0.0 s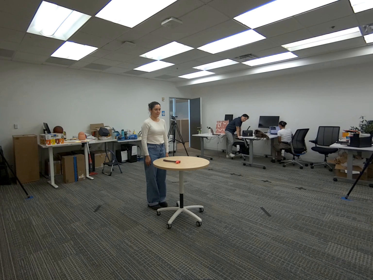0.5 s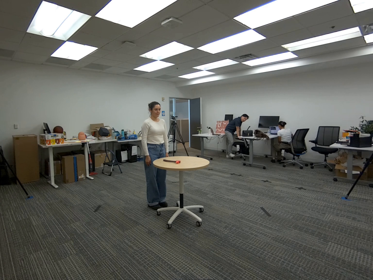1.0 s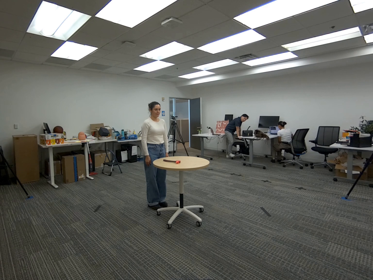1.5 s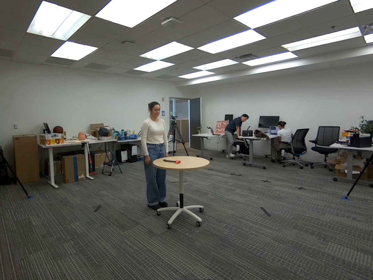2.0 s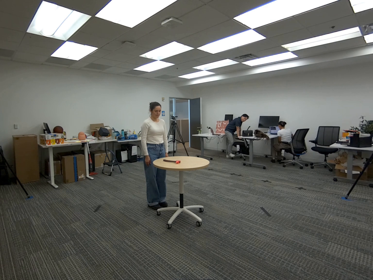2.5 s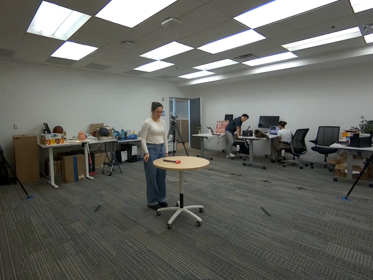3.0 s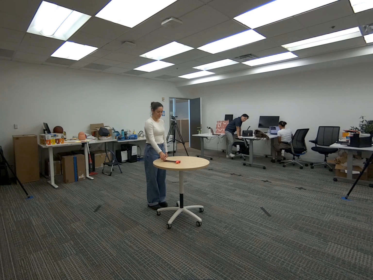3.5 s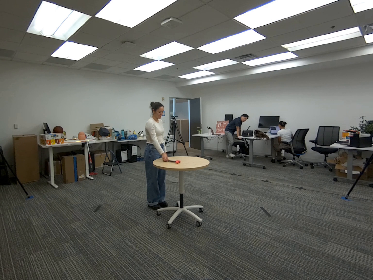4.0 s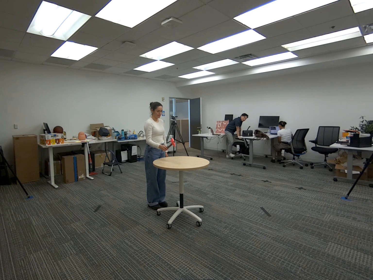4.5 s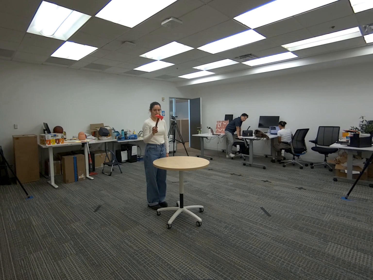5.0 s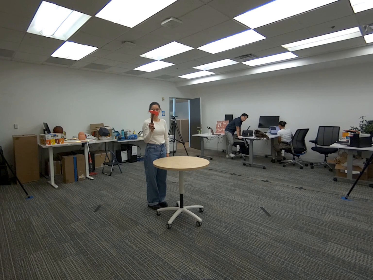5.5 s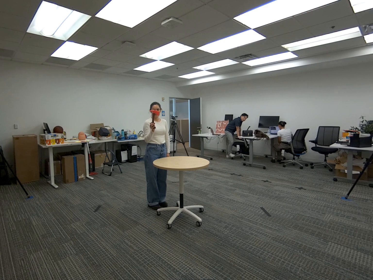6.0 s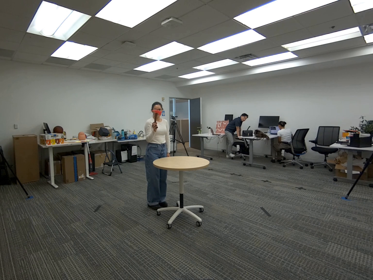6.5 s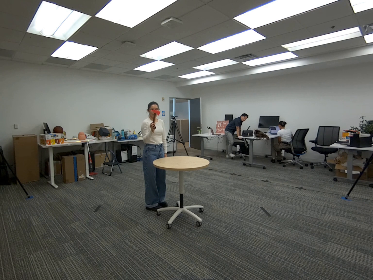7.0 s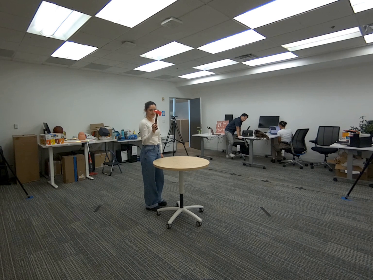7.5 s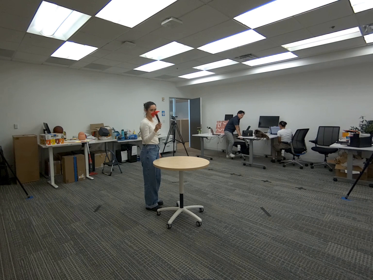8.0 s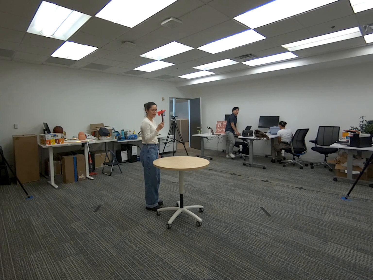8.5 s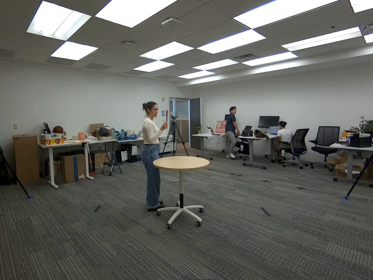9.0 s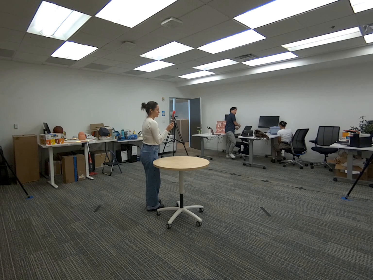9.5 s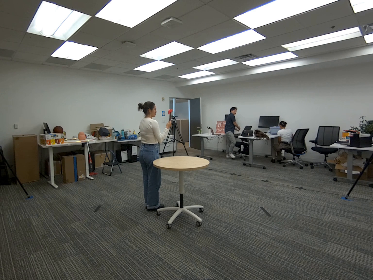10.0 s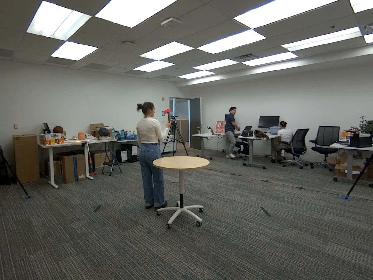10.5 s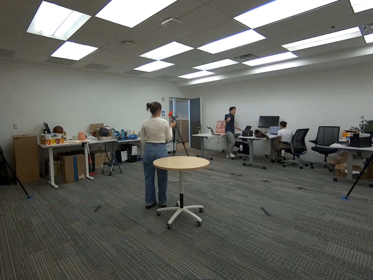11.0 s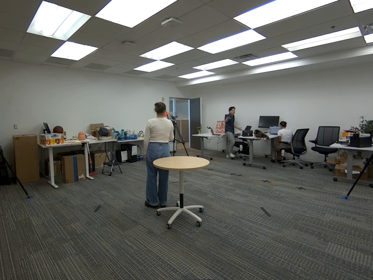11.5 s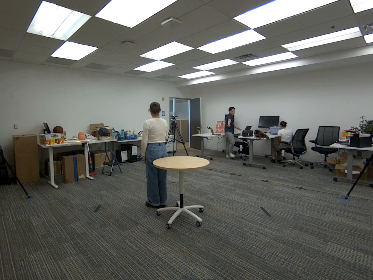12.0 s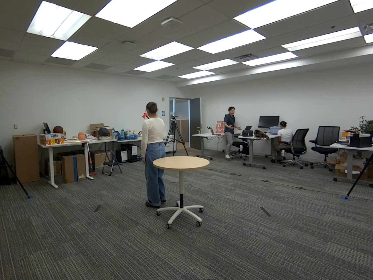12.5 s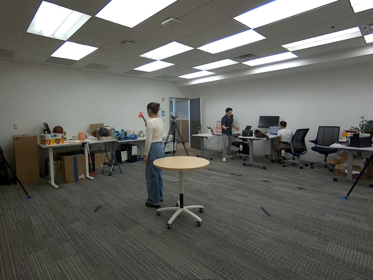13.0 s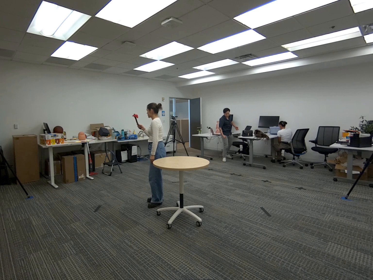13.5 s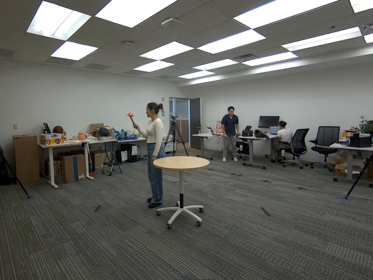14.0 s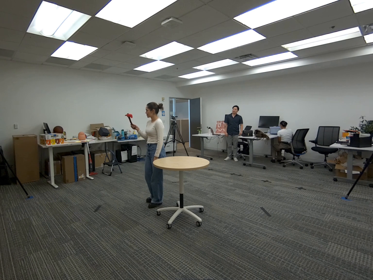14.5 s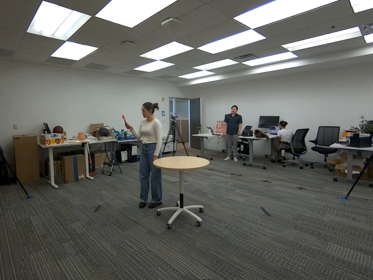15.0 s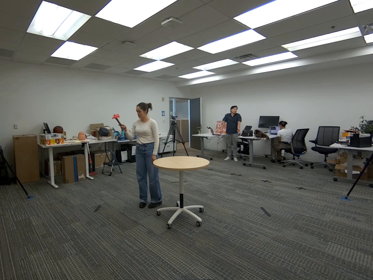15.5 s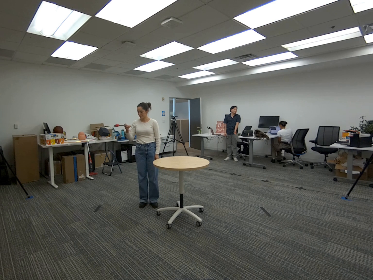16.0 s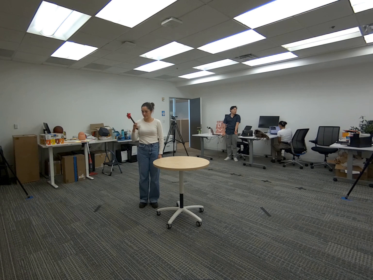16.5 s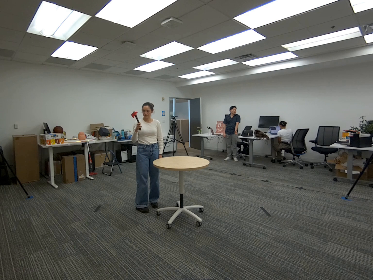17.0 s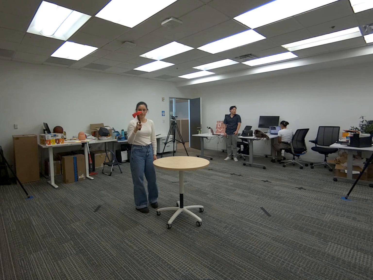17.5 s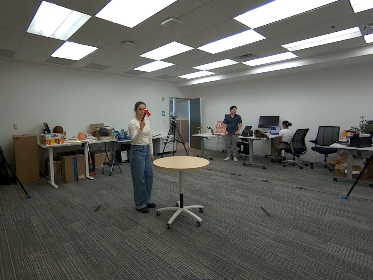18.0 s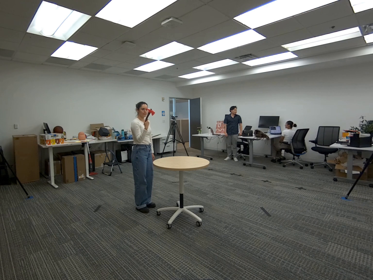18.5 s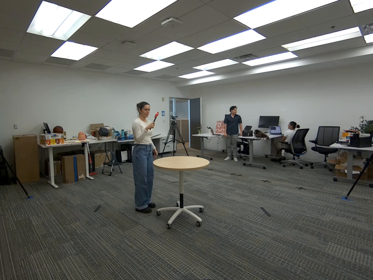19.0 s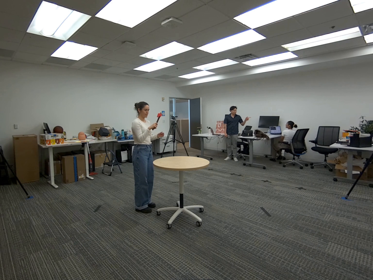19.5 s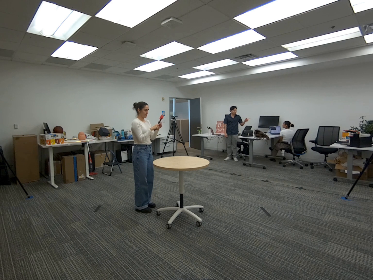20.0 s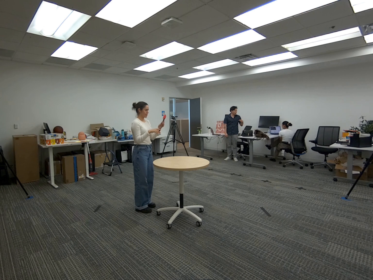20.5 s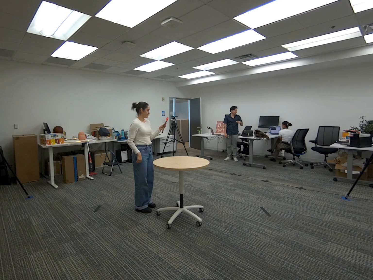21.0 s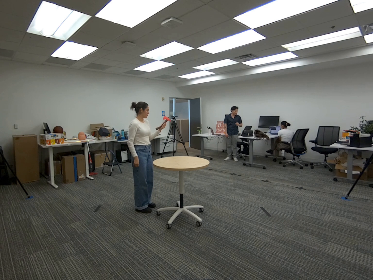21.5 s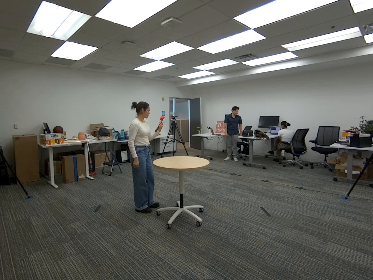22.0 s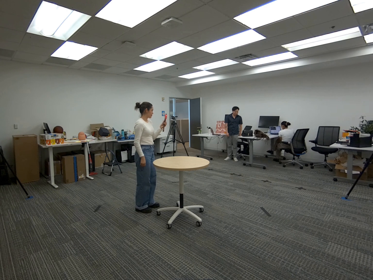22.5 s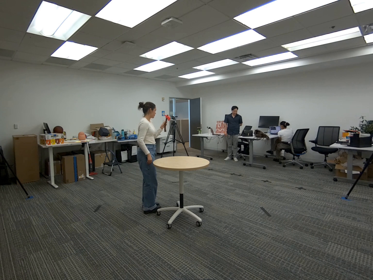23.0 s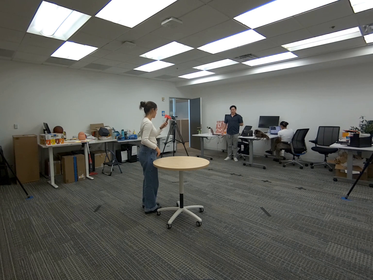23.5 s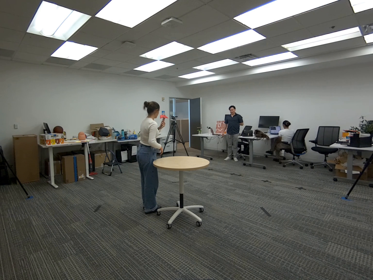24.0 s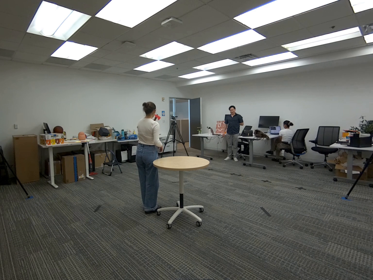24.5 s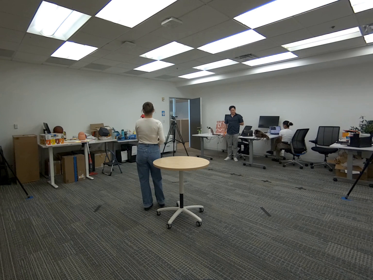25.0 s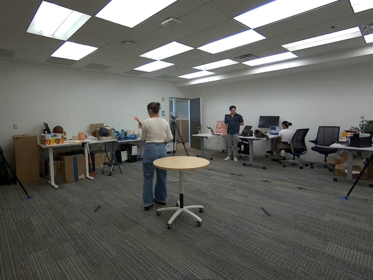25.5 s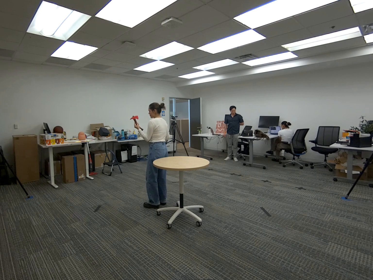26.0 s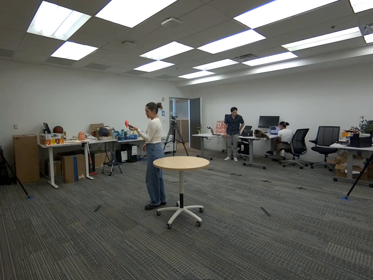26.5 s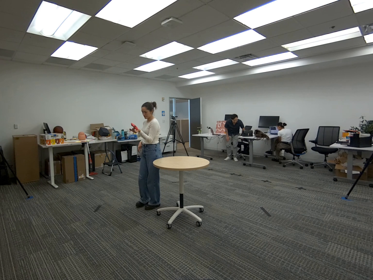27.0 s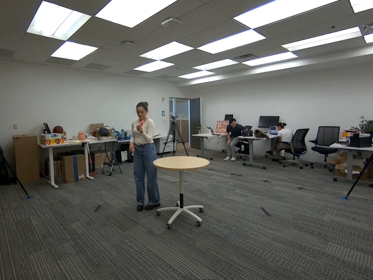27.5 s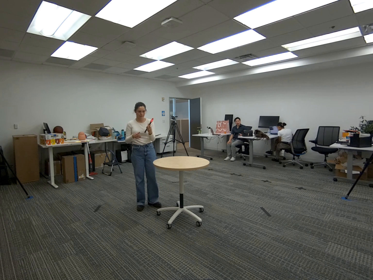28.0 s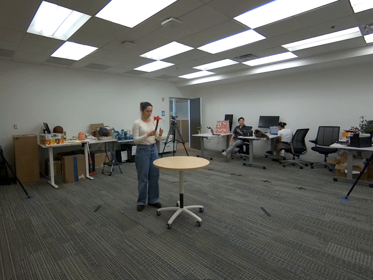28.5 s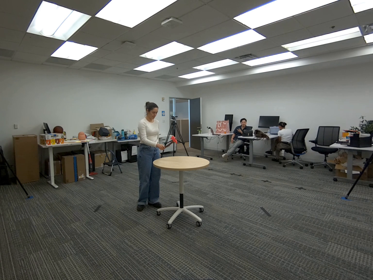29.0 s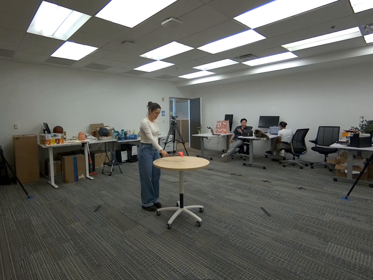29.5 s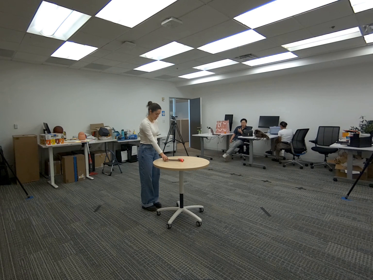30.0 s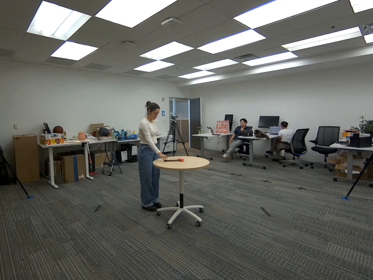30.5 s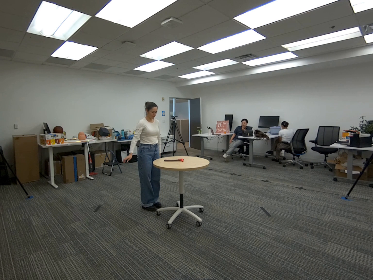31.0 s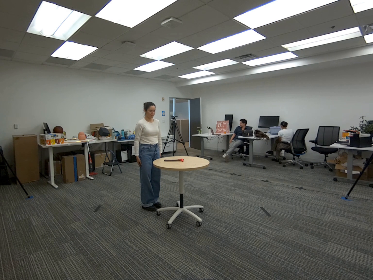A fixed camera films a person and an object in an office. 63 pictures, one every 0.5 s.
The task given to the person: Walk to the hatchet on the round table and pick it up with your right hand. Examine it while passing it from your right hand to your left hand and then back to your right hand. When you are finished, place the hatchet back on the round table.
